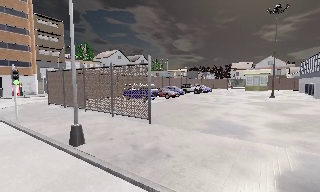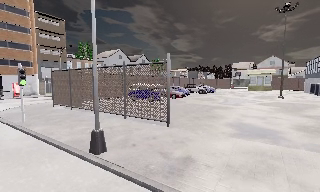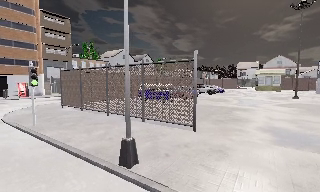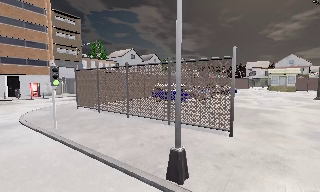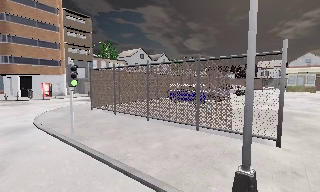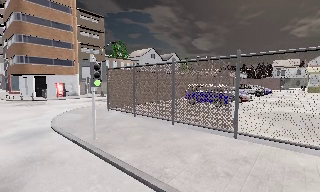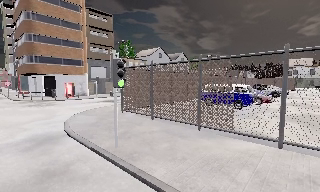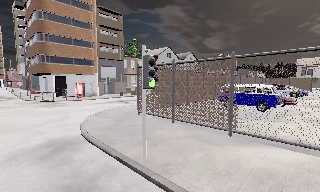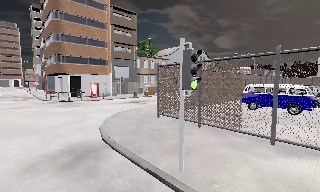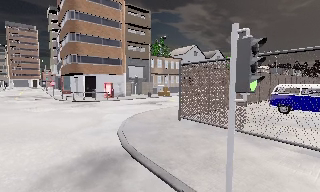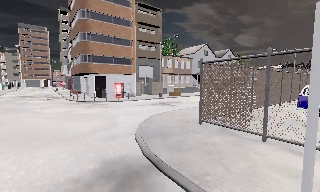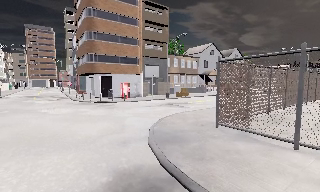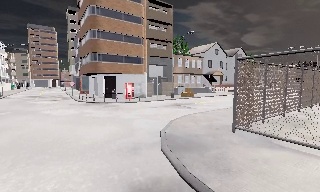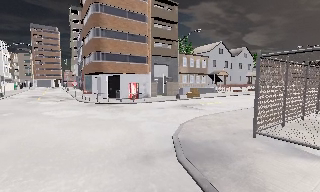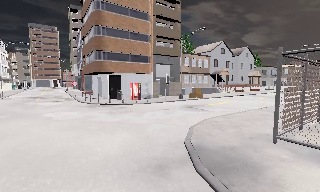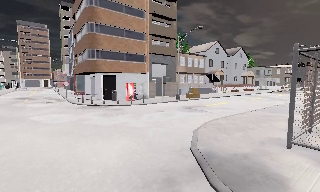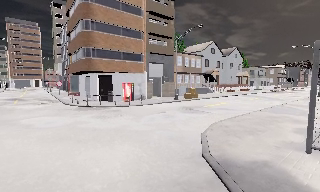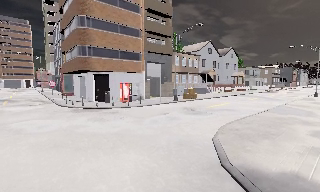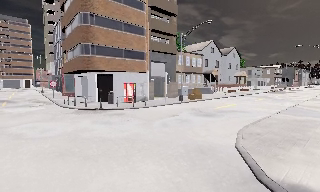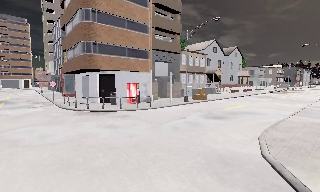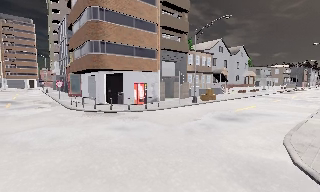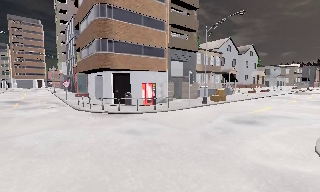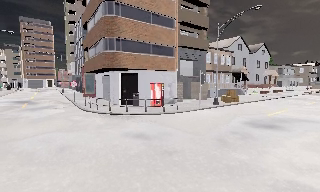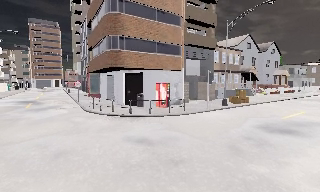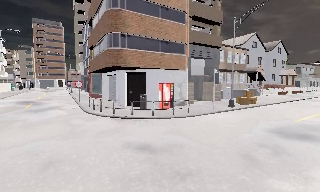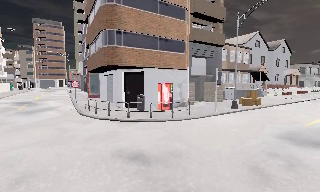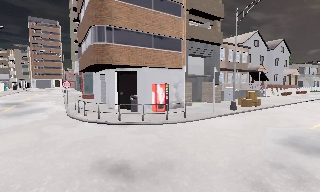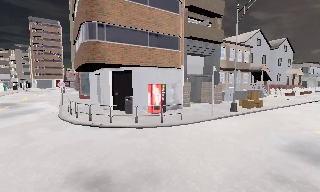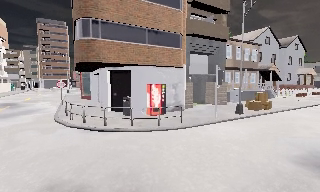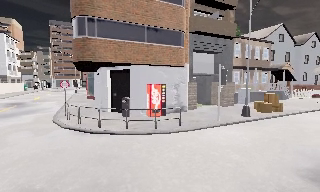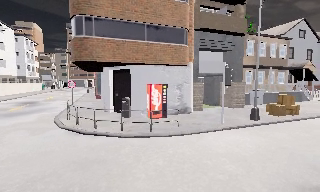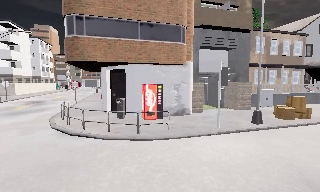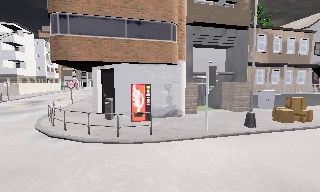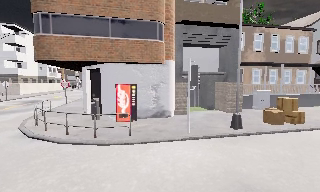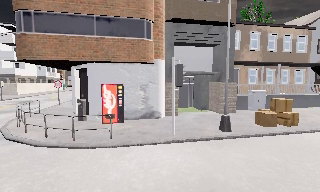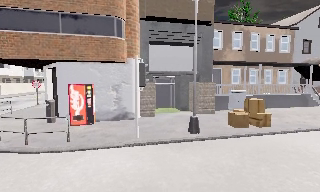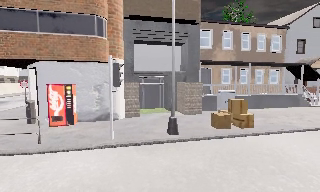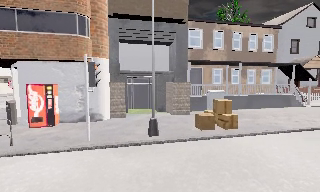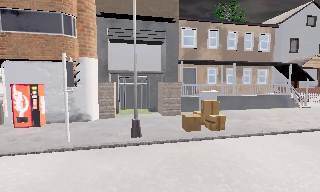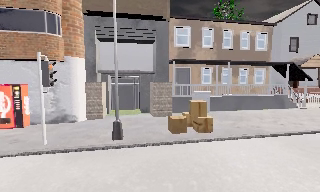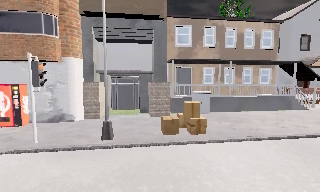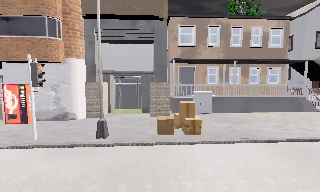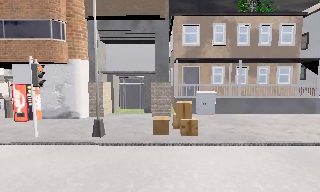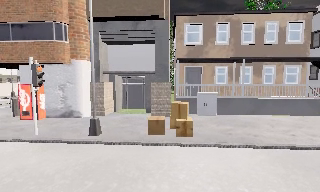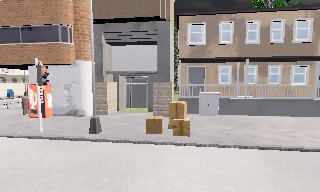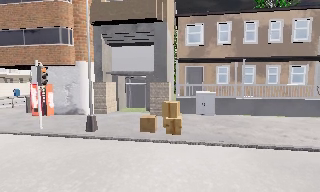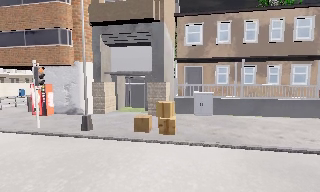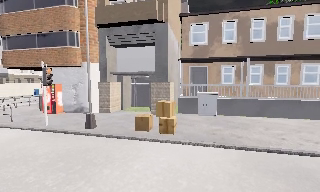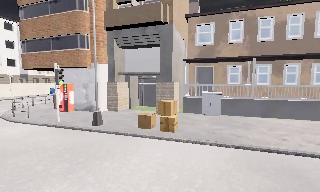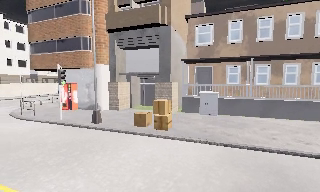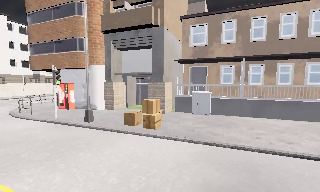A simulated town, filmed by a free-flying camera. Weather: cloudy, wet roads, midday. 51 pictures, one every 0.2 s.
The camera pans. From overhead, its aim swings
counterclockwise.
The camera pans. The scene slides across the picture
to the right.
0.0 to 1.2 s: The camera travels to its left and forward, about 7 m, so close, fixed things drift to the right.
1.2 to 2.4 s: The camera swings to its left by about 15 degrees, and the scene slides to the right. It travels forward and to its left, about 5 m, so what stands in front looms larger.
2.4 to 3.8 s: The camera travels forward and to its left, about 5 m, so what stands in front looms larger.
3.8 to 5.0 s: The camera travels forward, about 3.5 m, so what stands in front looms larger.
5.0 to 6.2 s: The camera pans to its left, which is counterclockwise from overhead, by about 15 degrees. It travels to its right and forward, about 5 m.
6.2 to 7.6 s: The camera travels to its right, about 7 m, so close, fixed things drift to the left.
7.6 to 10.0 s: The camera pans to its left, which is counterclockwise from overhead, by about 35 degrees. It travels to its right, about 7 m.
The film runs forward here.
